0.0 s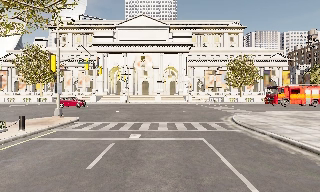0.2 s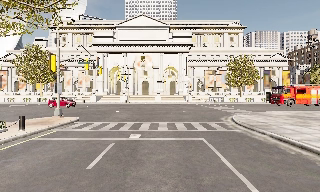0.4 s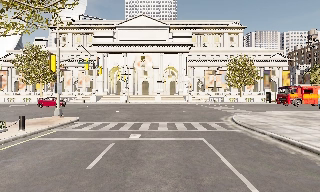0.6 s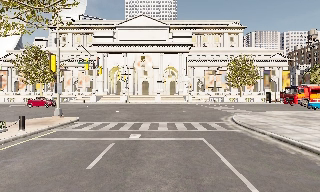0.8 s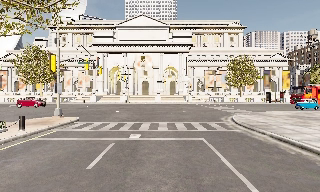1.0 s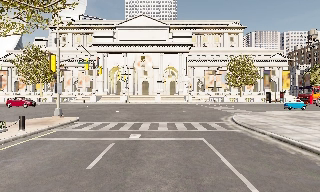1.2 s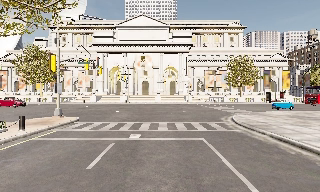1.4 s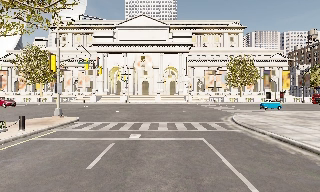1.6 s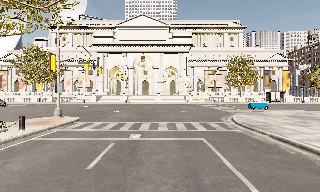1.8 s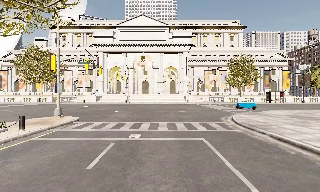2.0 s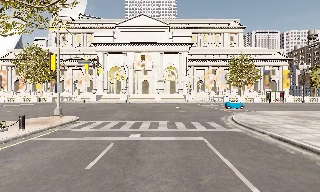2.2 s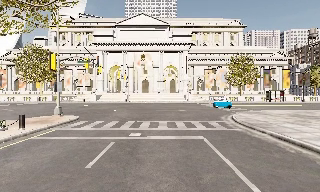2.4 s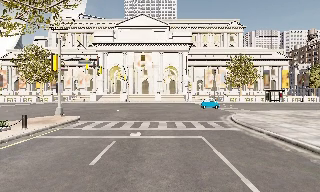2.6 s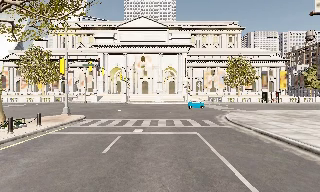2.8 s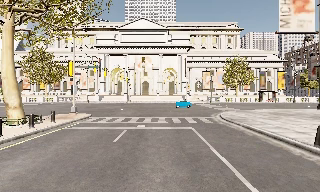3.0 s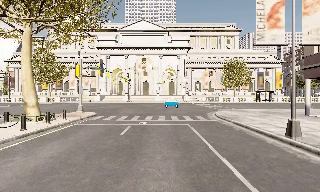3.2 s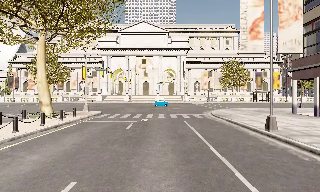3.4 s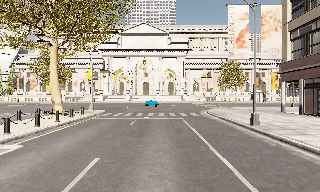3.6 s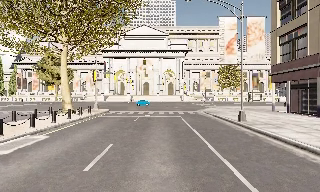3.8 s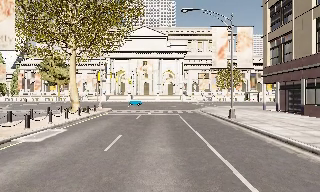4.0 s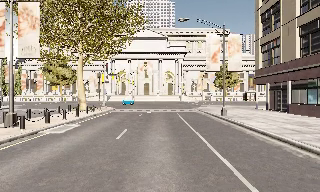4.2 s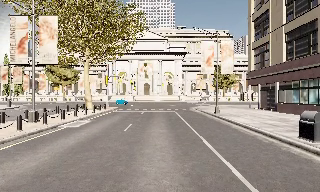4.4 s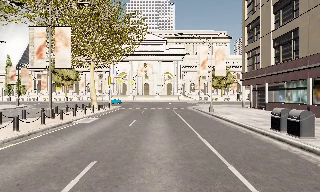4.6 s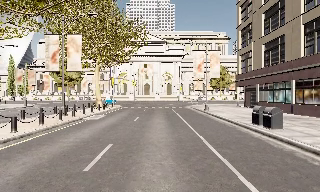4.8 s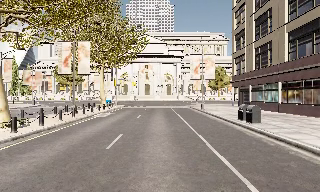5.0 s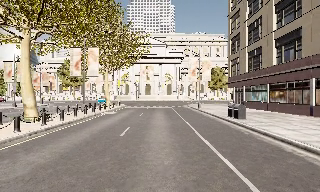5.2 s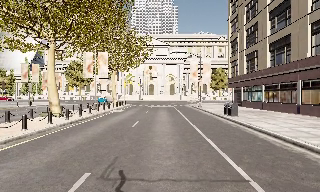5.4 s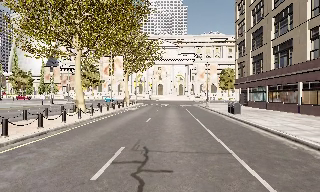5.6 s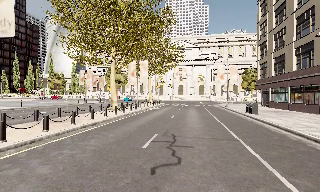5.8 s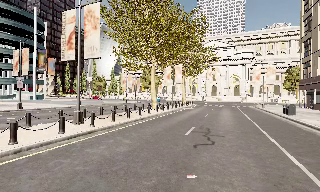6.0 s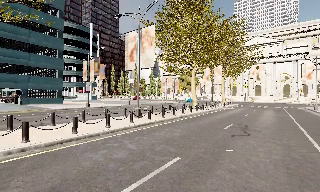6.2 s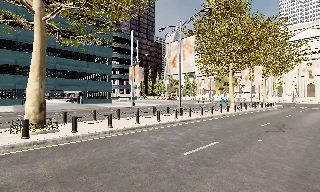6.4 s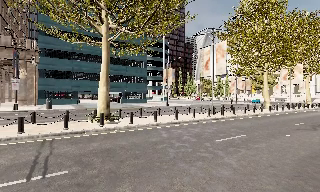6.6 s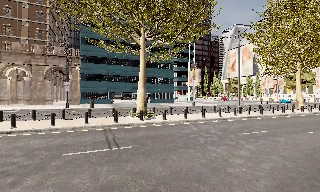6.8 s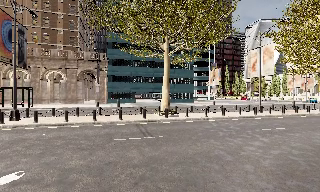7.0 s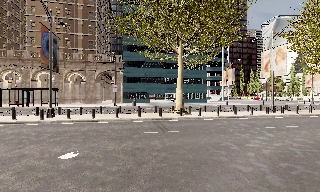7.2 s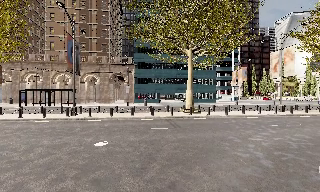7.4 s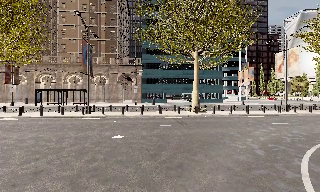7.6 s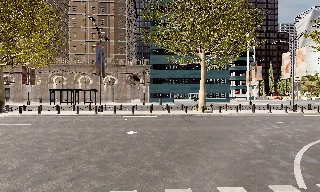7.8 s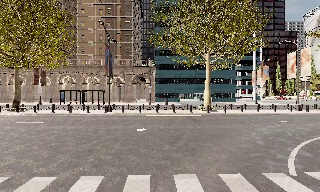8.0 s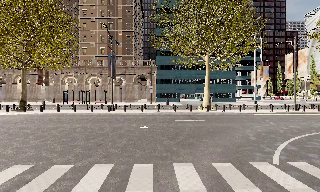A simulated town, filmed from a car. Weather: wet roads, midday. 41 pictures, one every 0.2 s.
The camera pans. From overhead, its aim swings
counterclockwise.
The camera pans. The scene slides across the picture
to the right.
0.0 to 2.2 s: The camera keeps its place and its aim.
2.2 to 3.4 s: The camera travels backward, about 6 m, so what stands in front gets smaller. It gains speed.
3.4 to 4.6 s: The camera travels backward, about 9 m, so what stands in front gets smaller.
4.6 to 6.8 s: The scene slides to the right, as the camera pans about 75 degrees to its left. It travels backward, about 20 m.
6.8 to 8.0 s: The camera swings to its left by about 15 degrees, and the scene slides to the right. It travels backward, about 5 m, so what stands in front gets smaller. It loses speed.
The film runs backward here.
